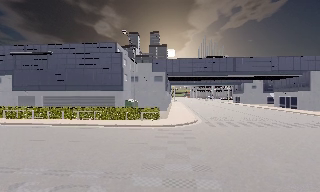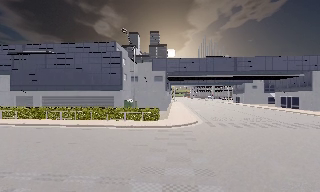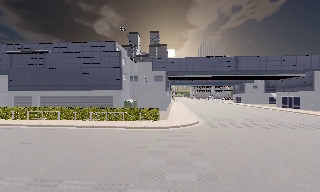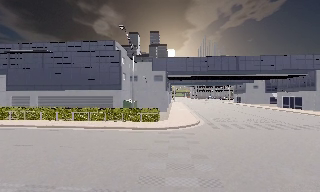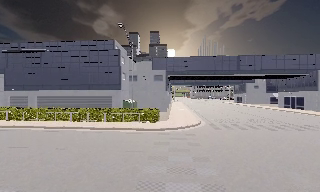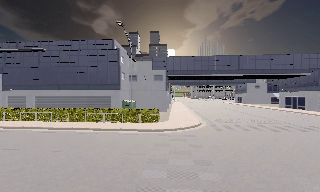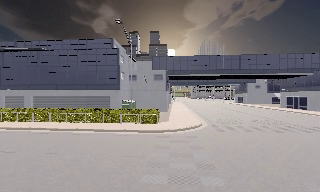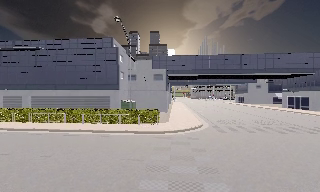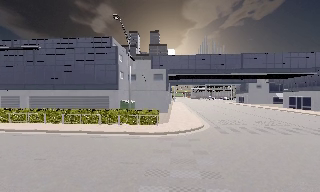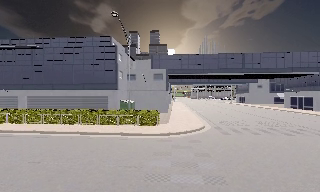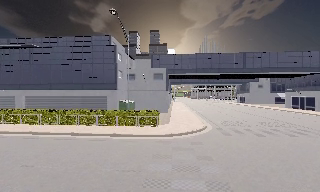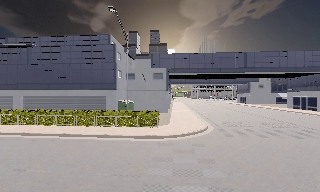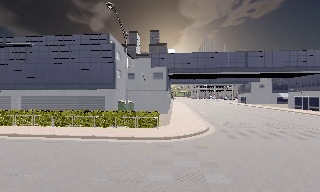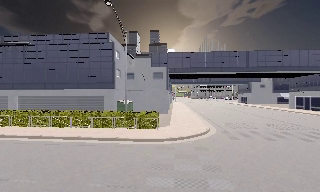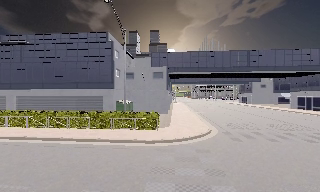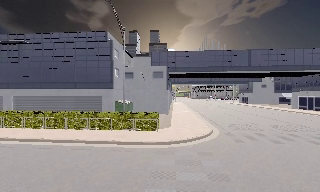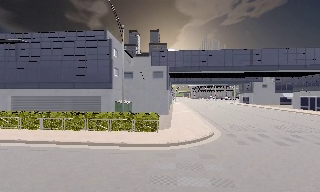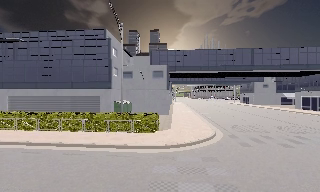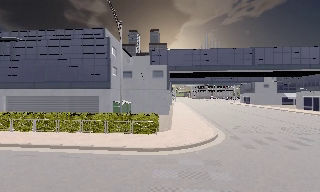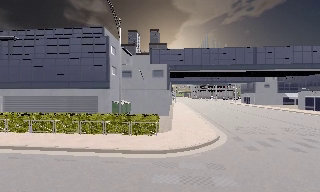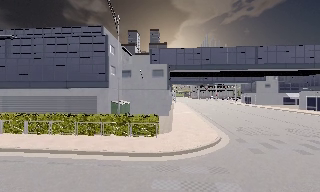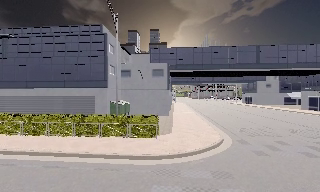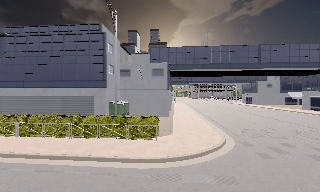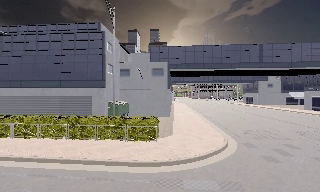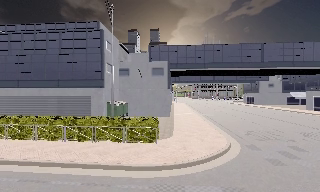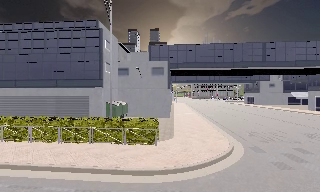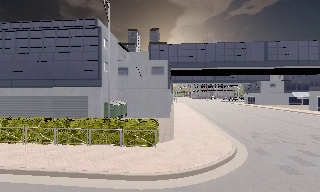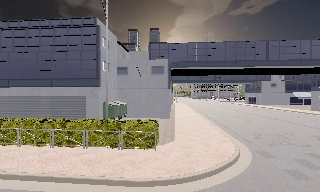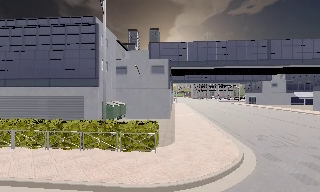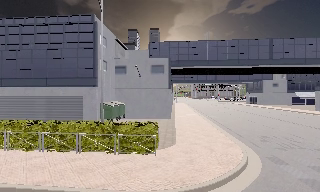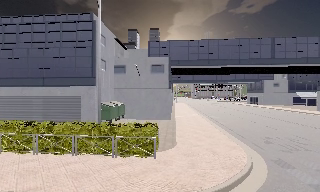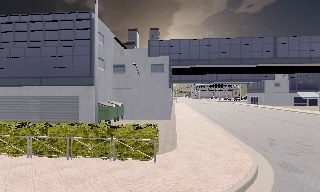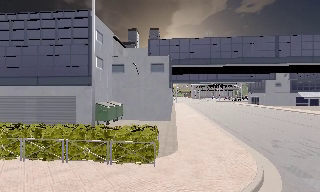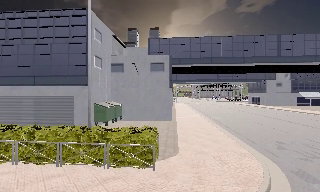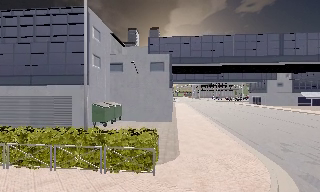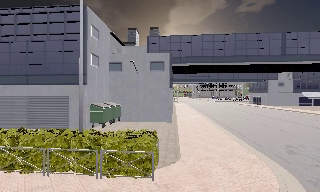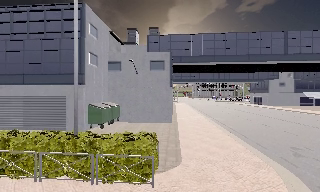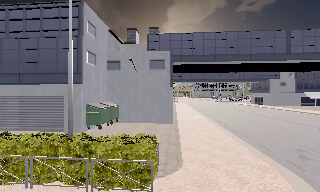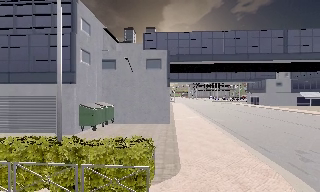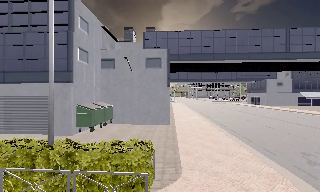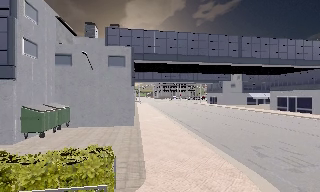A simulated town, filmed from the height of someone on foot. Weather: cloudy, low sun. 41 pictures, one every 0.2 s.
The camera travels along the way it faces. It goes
forward.
0.0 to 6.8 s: The camera travels forward, about 11 m, so what stands in front looms larger.
6.8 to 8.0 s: The scene slides to the left, as the camera pans about 15 degrees to its right. It travels forward, about 2 m, so what stands in front looms larger.
The film runs forward here.
